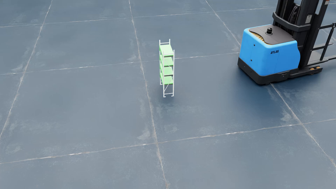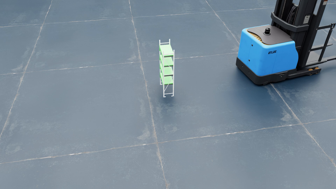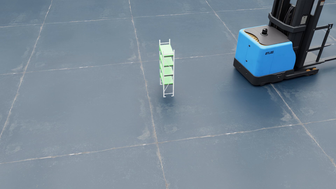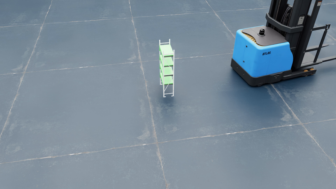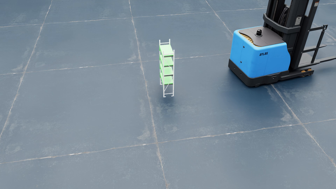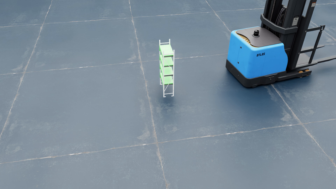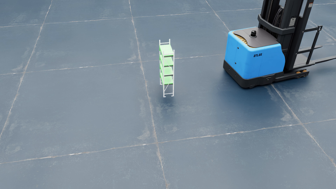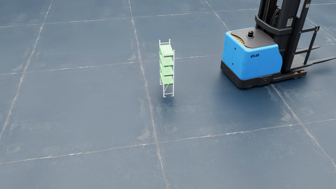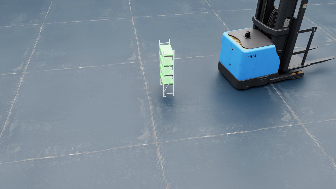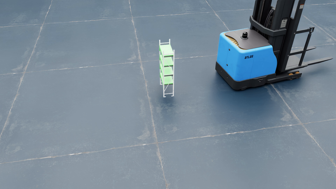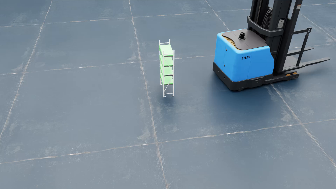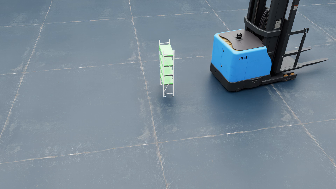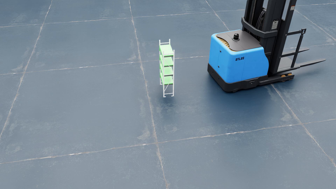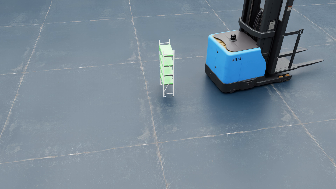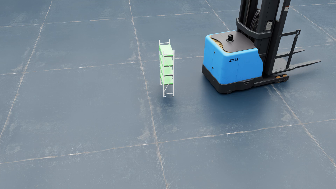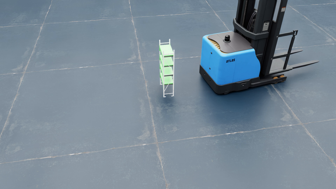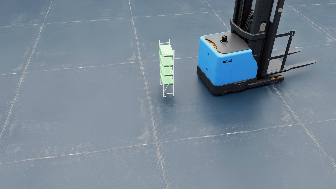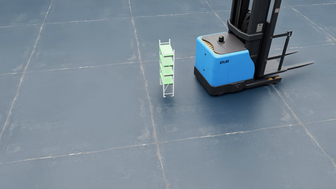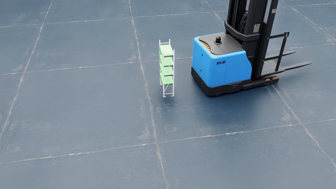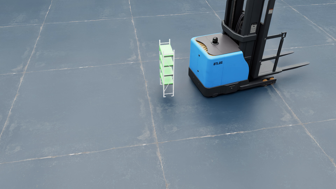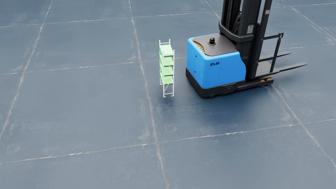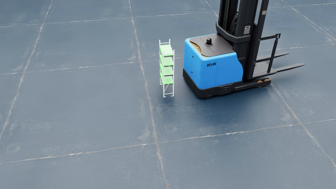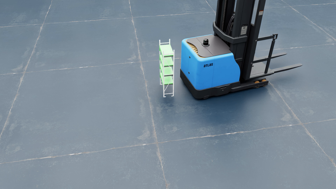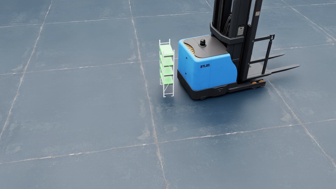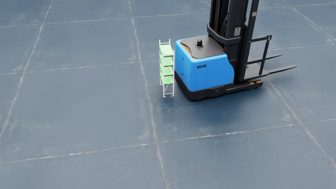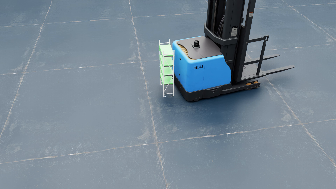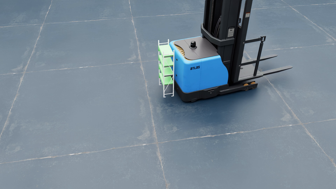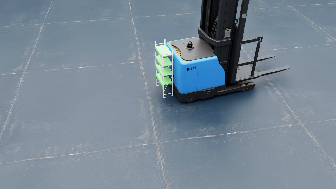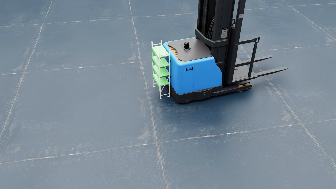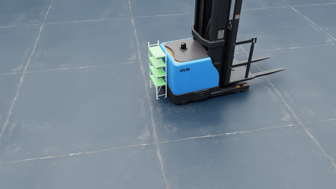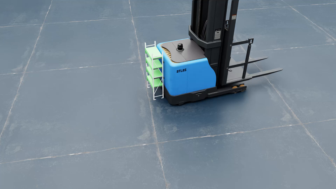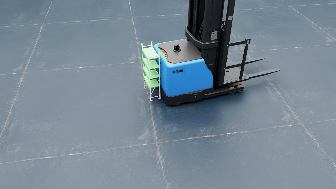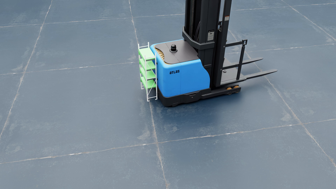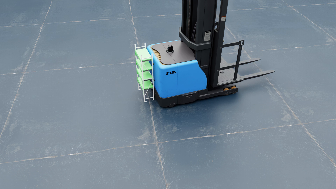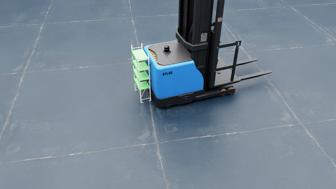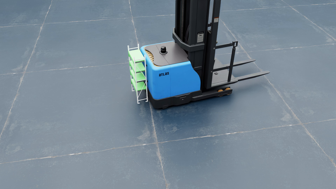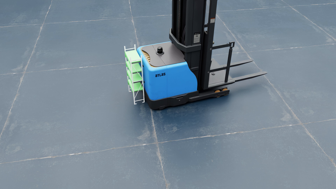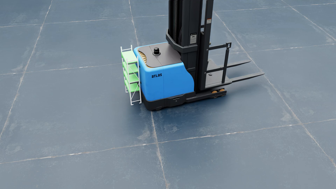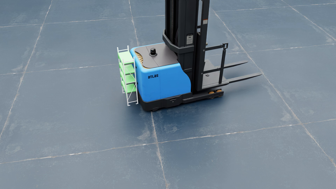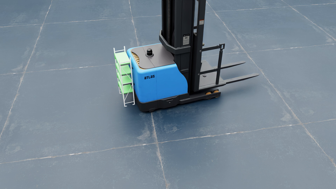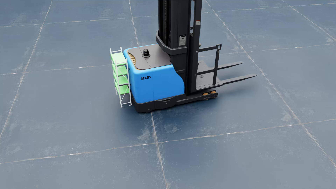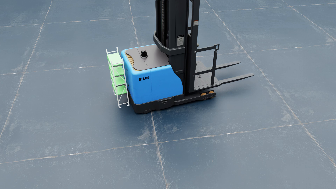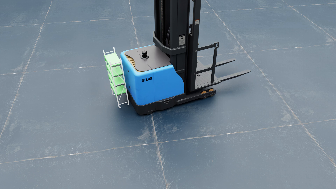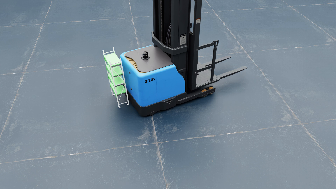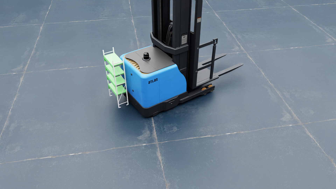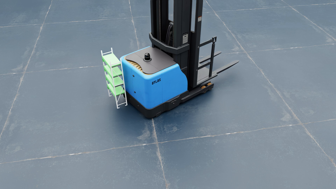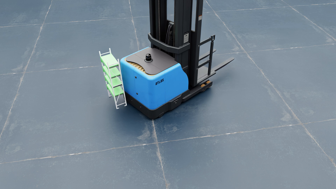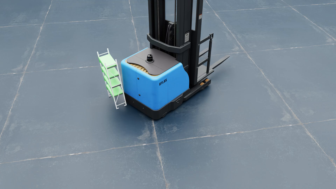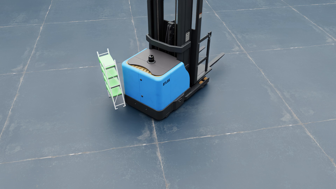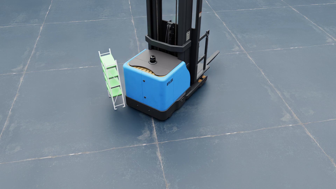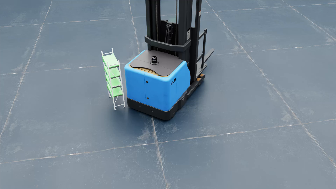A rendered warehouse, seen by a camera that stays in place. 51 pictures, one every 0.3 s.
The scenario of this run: A forklift runs into an object in its way.
